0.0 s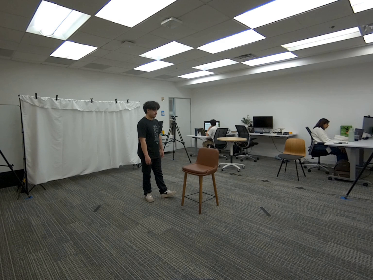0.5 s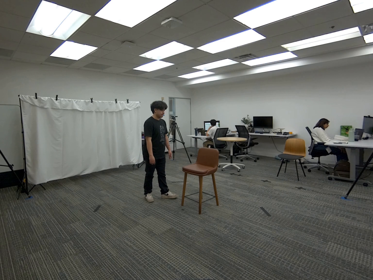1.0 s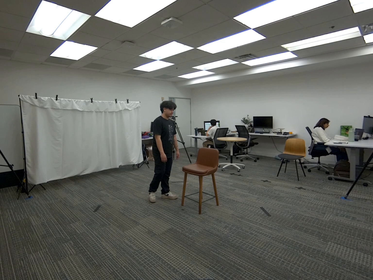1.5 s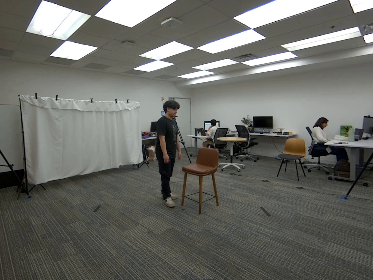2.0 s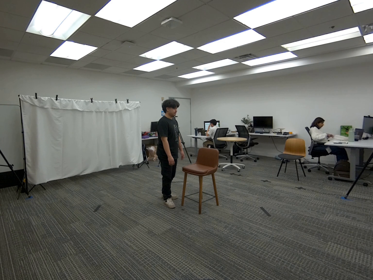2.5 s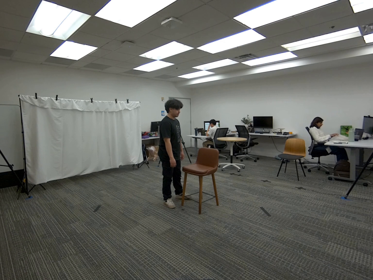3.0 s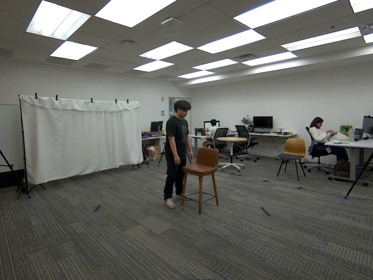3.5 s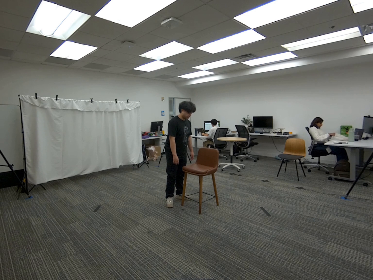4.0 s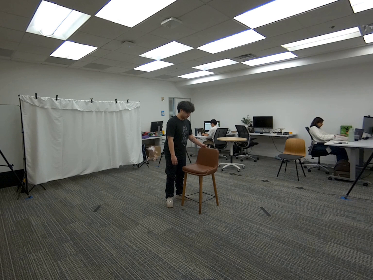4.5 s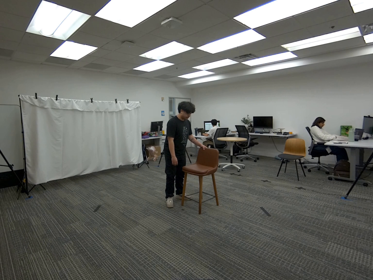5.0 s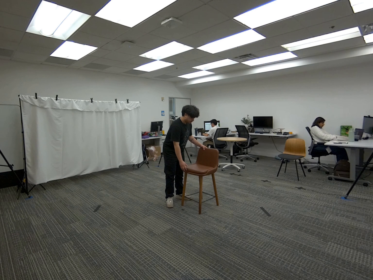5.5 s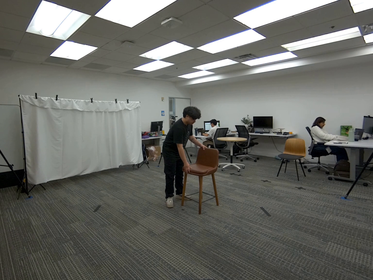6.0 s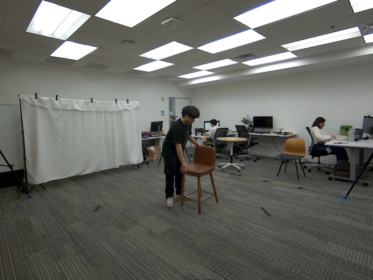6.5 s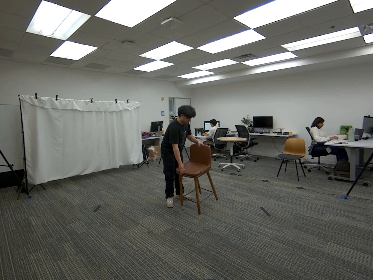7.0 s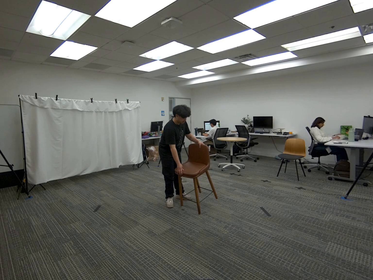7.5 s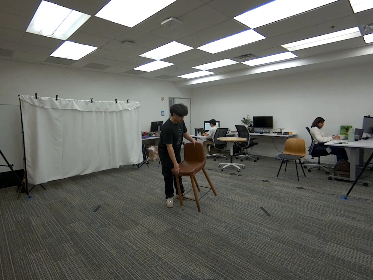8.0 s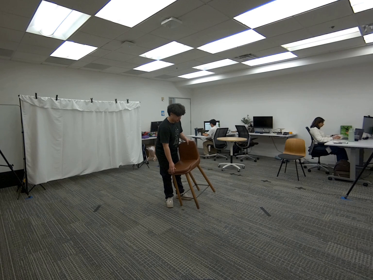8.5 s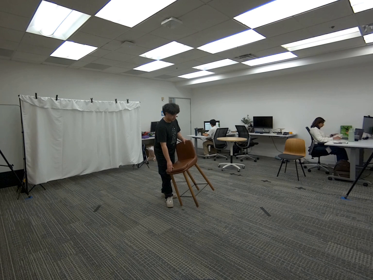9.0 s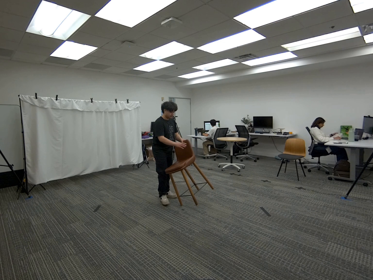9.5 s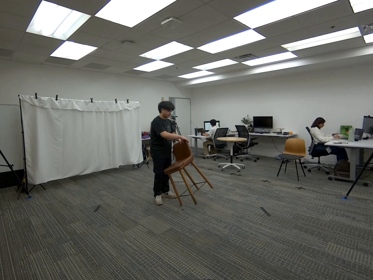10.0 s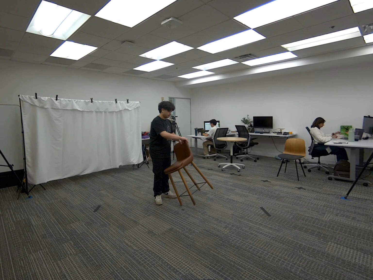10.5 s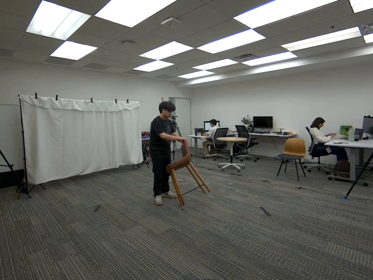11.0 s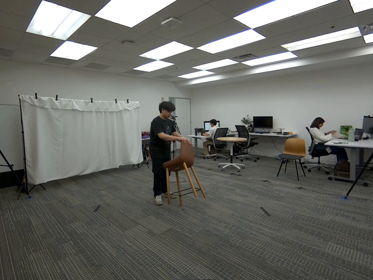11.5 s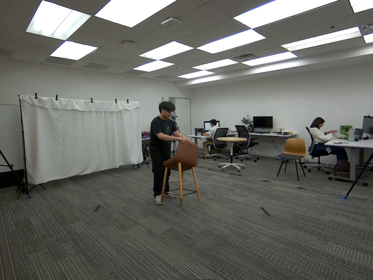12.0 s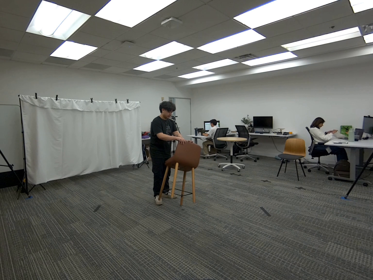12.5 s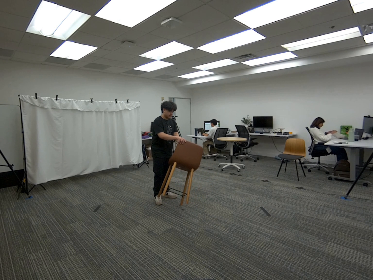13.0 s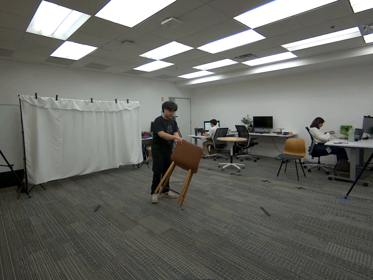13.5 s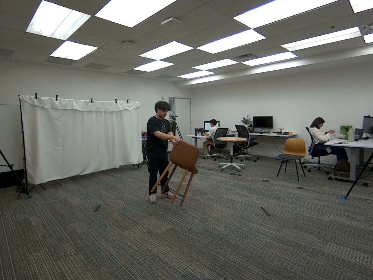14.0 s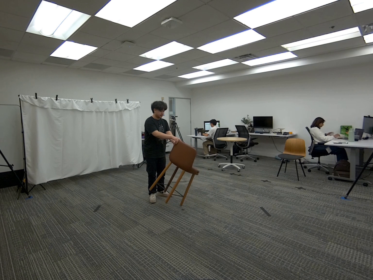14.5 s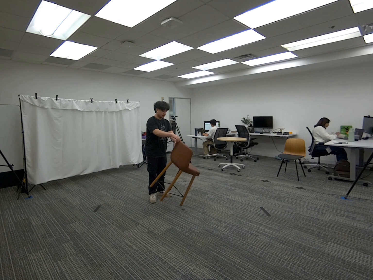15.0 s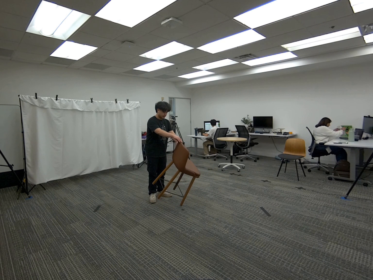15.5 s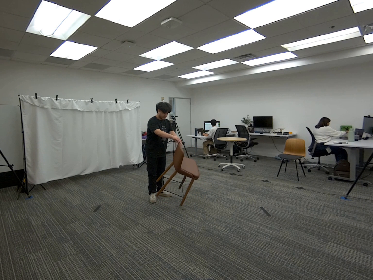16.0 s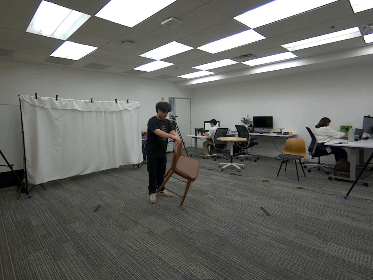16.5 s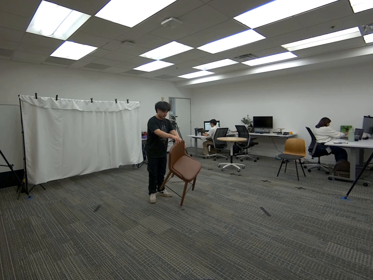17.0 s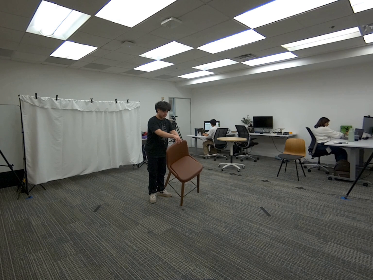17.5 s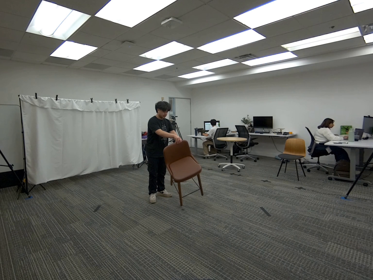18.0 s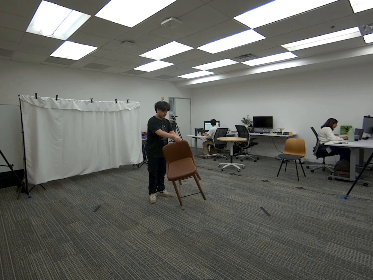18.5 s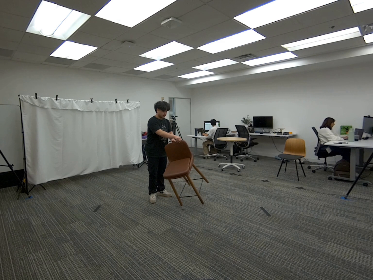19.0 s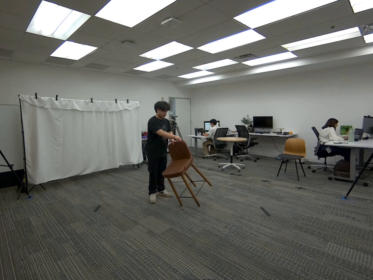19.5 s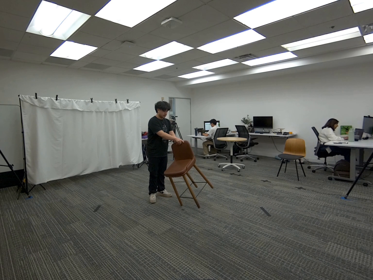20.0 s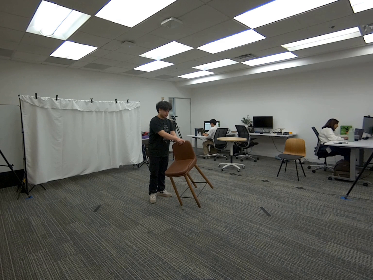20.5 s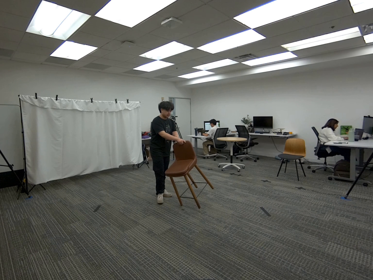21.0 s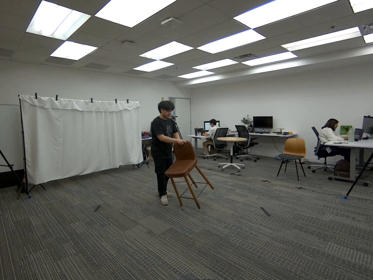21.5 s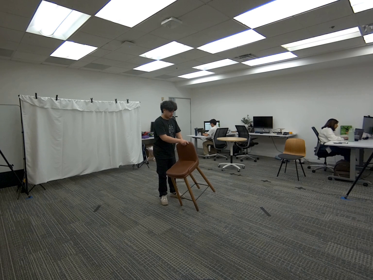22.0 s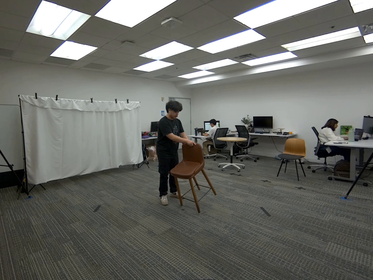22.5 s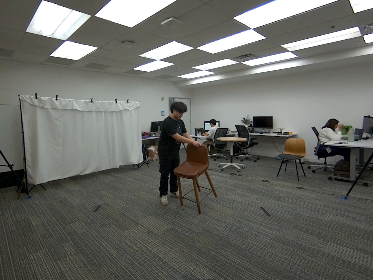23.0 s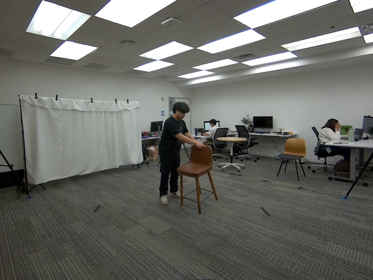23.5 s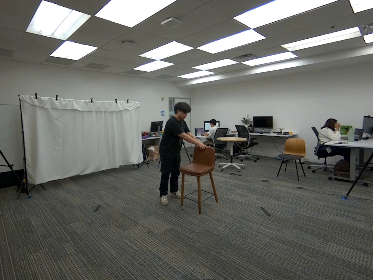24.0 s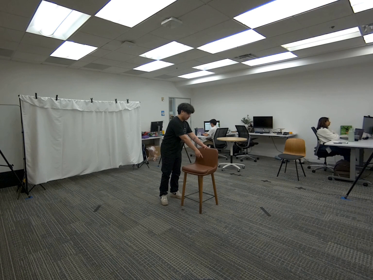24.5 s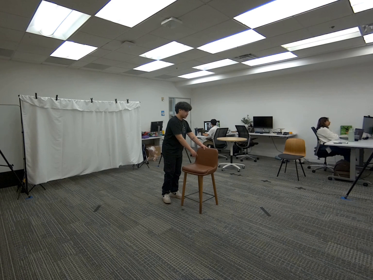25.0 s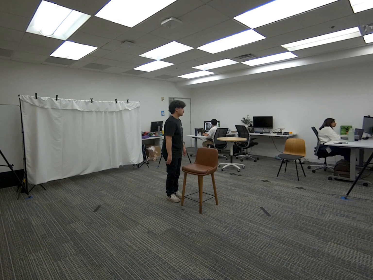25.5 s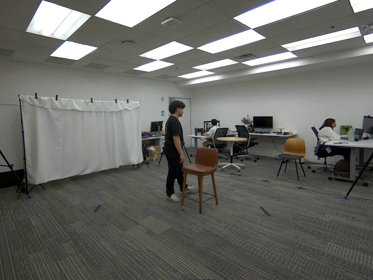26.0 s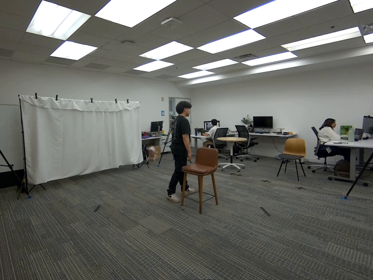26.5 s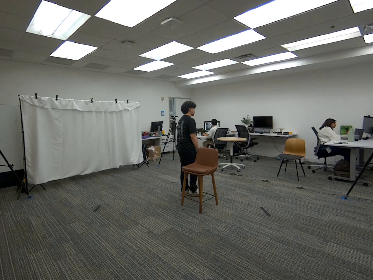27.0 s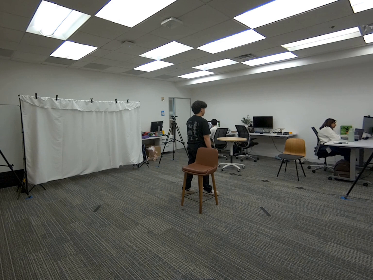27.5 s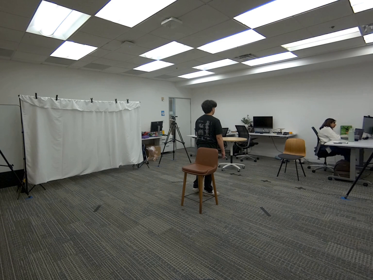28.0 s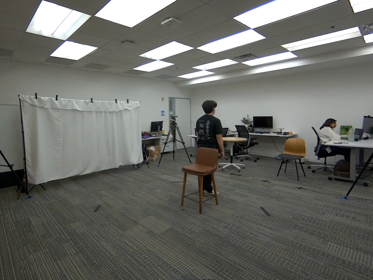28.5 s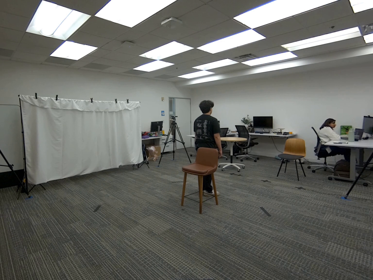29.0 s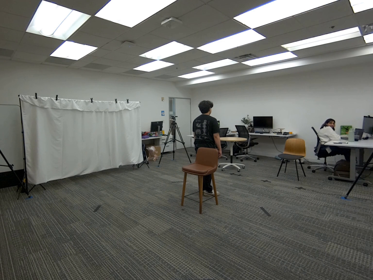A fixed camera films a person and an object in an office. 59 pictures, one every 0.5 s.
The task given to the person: Walk over to the tall bar stool, using both hands tip the stool to stand on one leg and attempt to spin the chair 360. Return chair to original standing position.
